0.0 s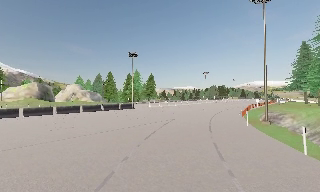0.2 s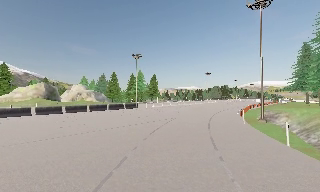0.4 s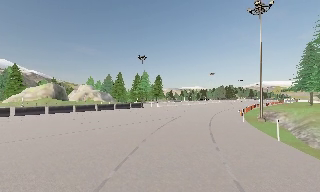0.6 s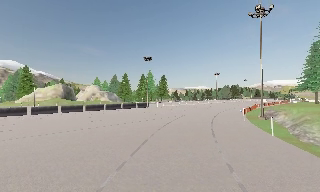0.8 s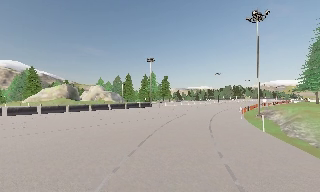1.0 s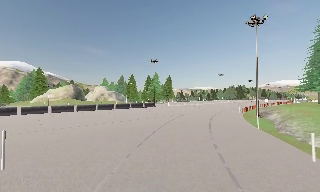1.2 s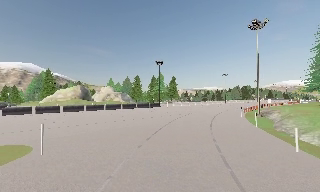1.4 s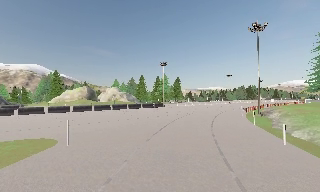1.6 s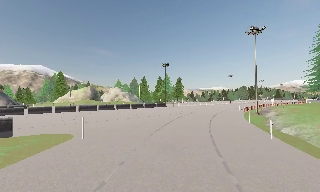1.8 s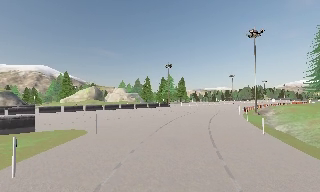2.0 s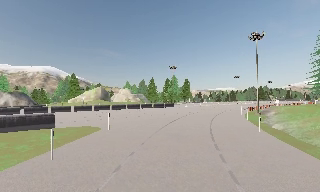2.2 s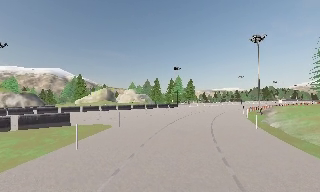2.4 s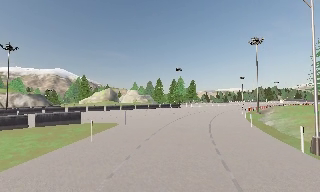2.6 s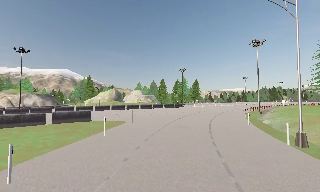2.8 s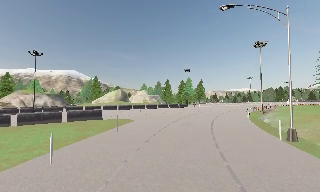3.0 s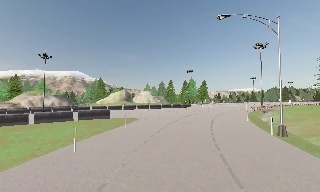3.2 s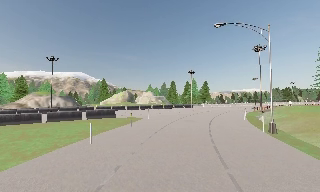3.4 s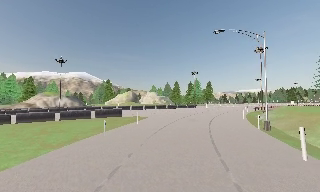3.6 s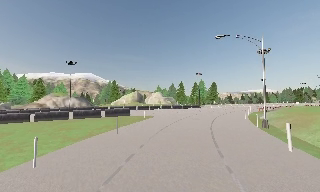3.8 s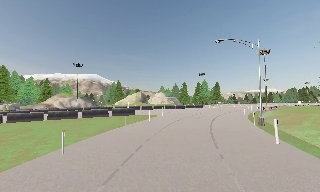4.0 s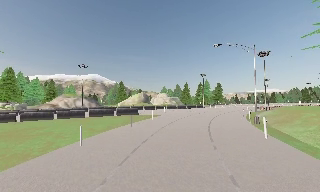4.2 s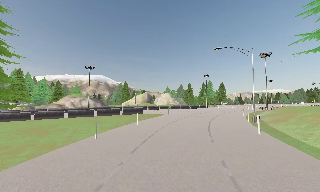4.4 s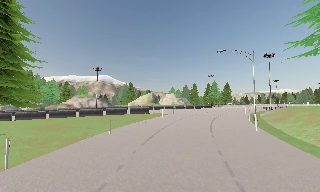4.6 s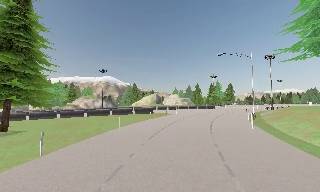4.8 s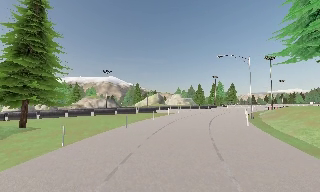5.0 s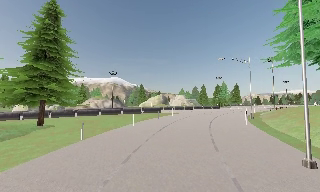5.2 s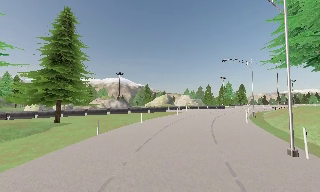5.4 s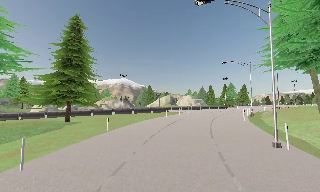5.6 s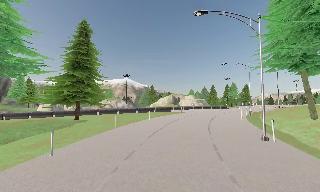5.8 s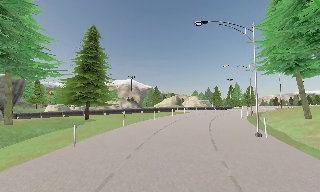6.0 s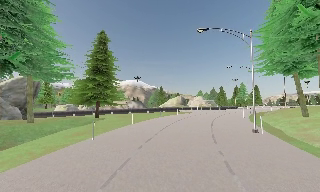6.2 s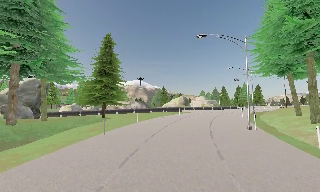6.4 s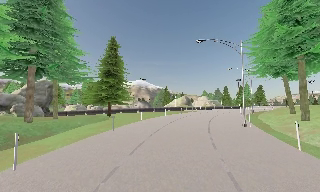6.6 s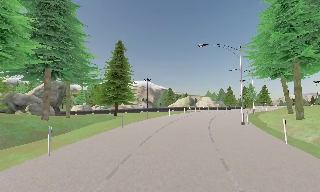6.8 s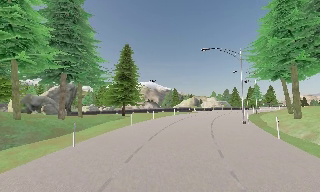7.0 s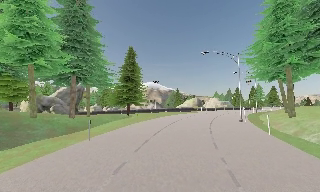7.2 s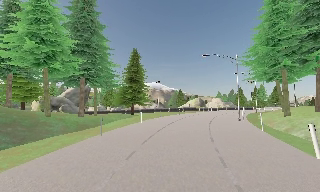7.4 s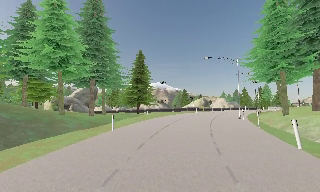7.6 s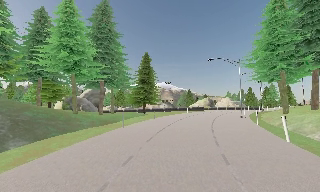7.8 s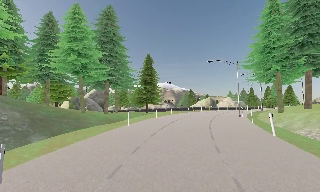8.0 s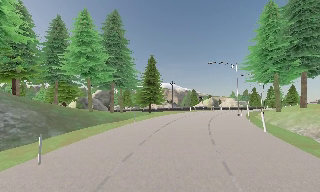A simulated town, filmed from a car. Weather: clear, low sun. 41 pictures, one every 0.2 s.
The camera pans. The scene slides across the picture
to the right.
The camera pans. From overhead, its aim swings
counterclockwise.
0.0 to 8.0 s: The camera swings to its left by about 50 degrees, and the scene slides to the right. It travels backward, about 45 m.
The film runs backward here.
